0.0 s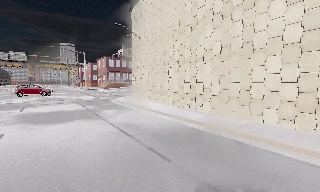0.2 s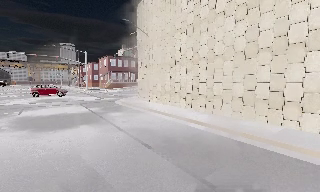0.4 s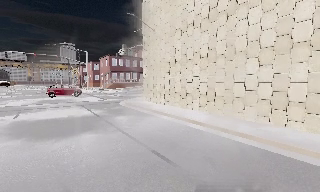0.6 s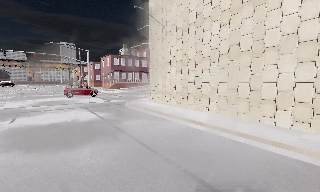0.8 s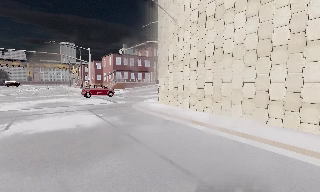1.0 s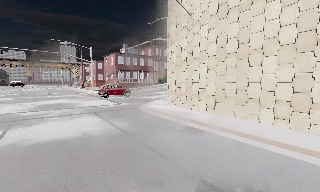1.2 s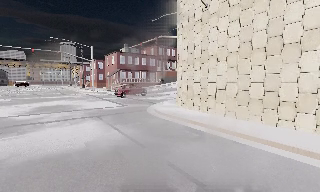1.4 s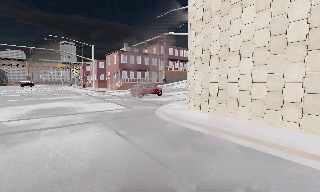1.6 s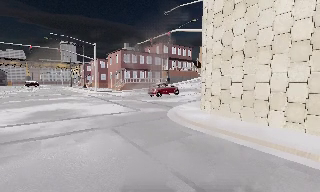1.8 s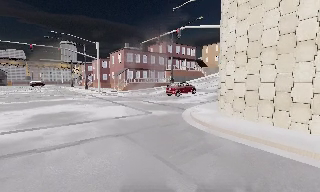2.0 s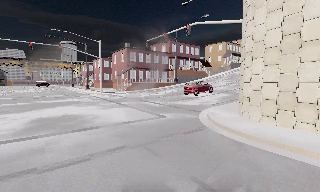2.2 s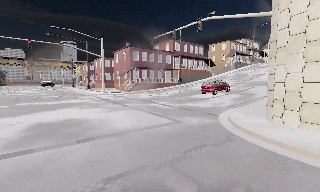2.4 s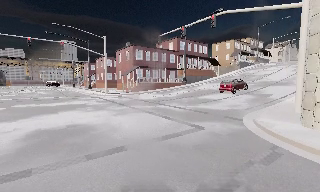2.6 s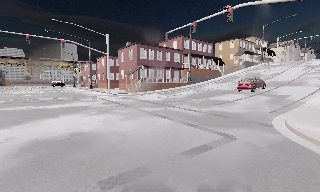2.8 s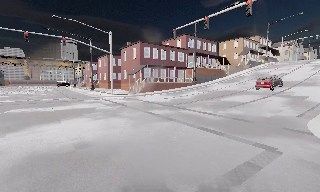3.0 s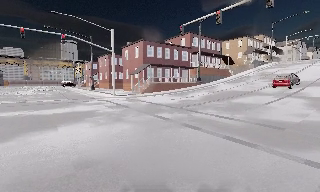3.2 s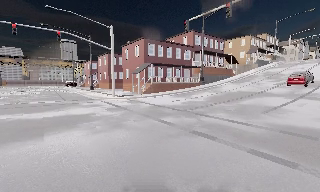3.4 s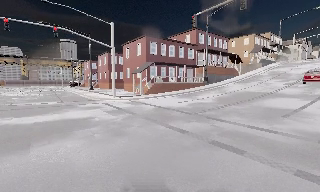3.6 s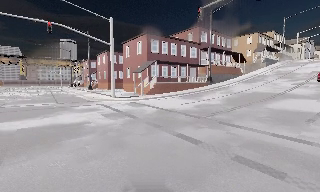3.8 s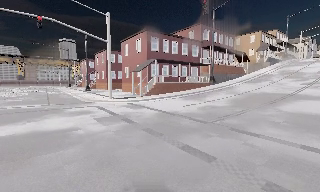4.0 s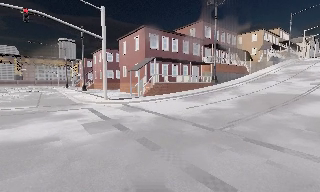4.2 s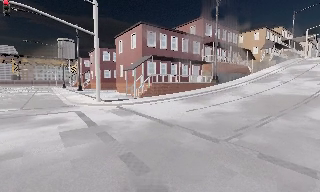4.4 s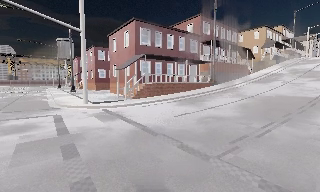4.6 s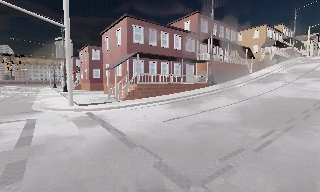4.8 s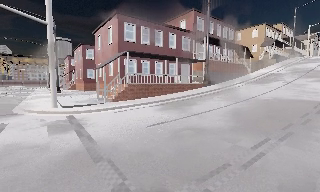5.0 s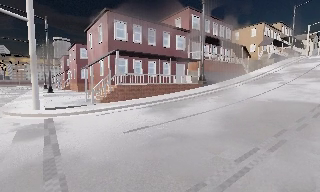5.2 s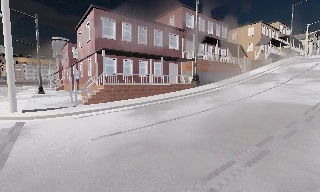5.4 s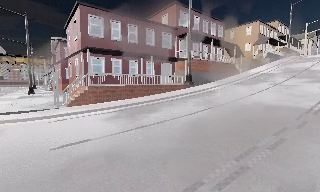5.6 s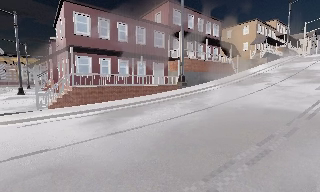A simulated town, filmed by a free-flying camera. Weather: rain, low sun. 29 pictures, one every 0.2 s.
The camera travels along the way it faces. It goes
forward.
0.0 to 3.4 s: The camera travels forward and to its left, about 20 m, so what stands in front looms larger.
3.4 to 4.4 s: The camera travels forward, about 5 m, so what stands in front looms larger.
4.4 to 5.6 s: The camera travels to its right and forward, about 6 m, so close, fixed things drift to the left.
The film runs forward here.
